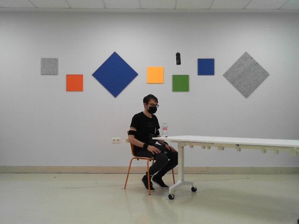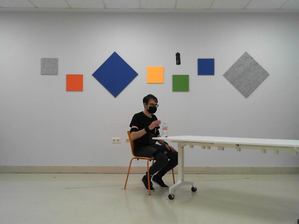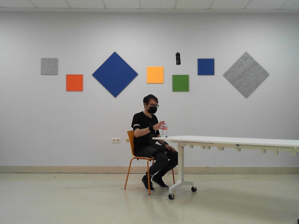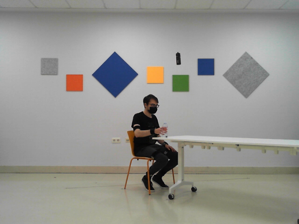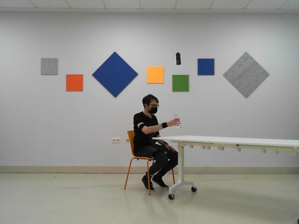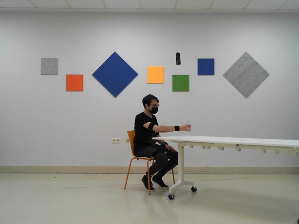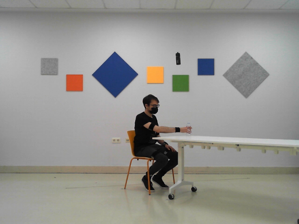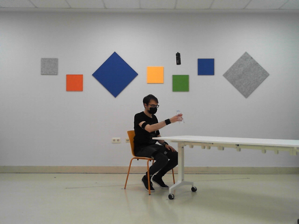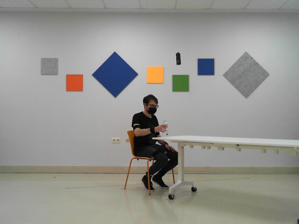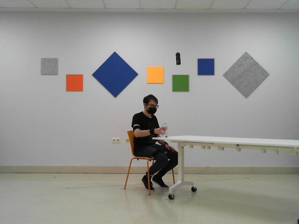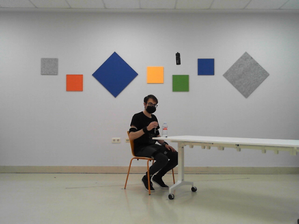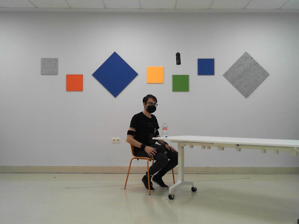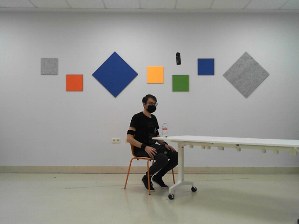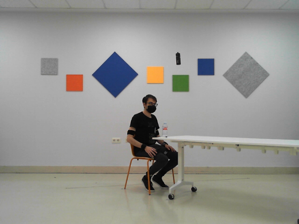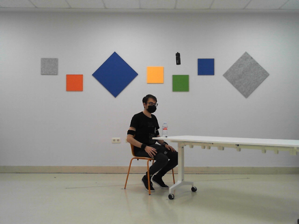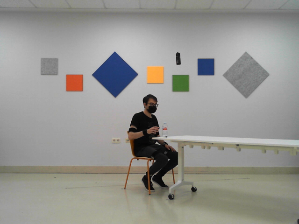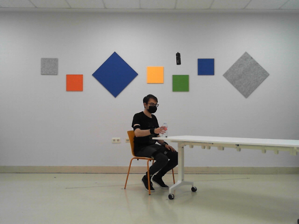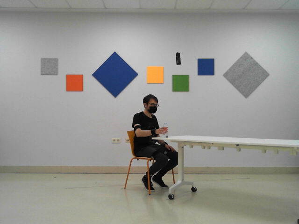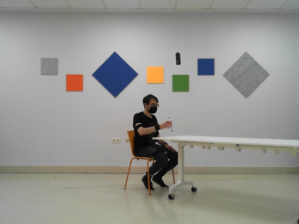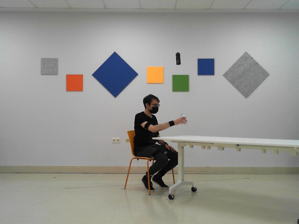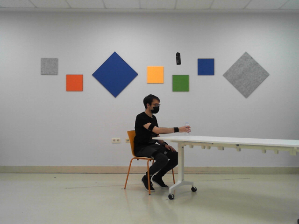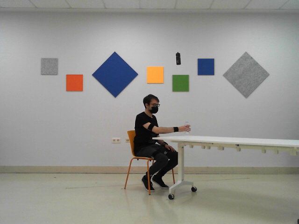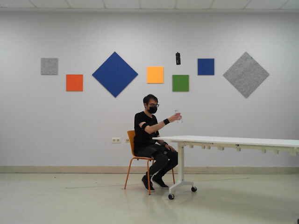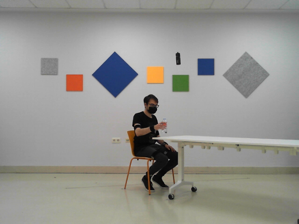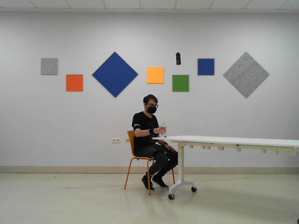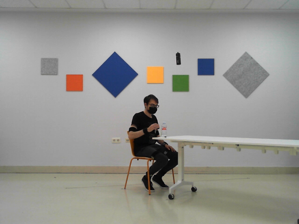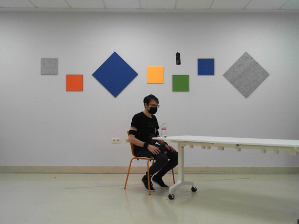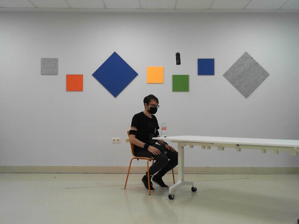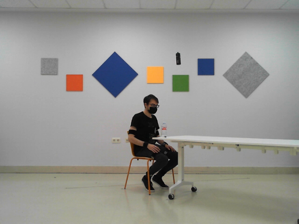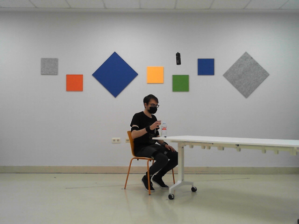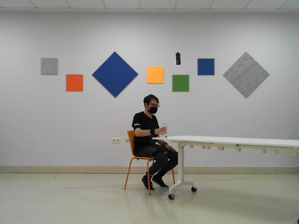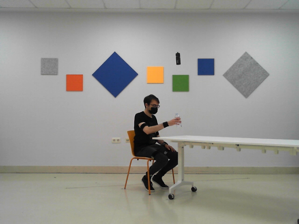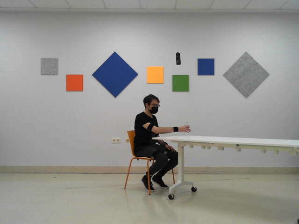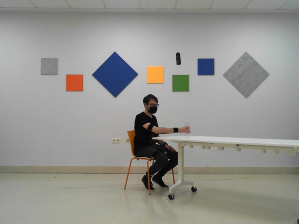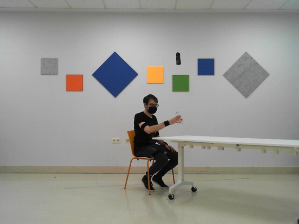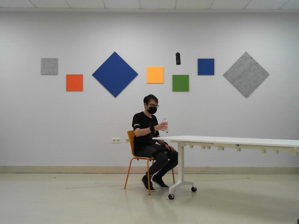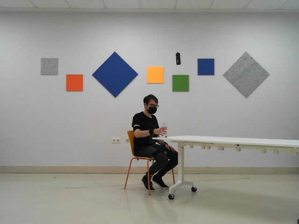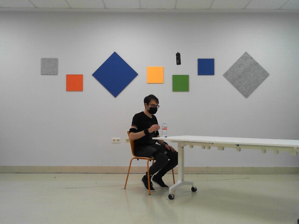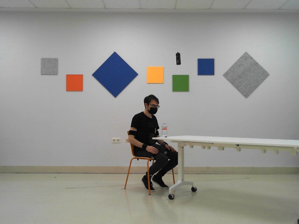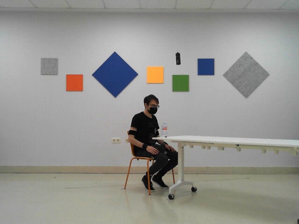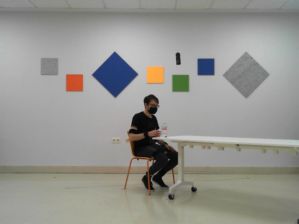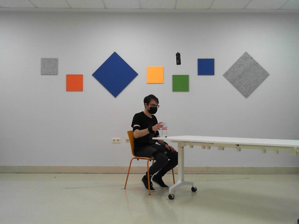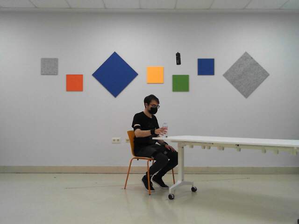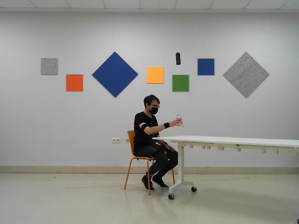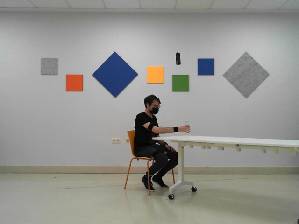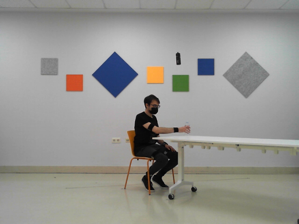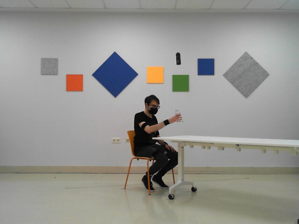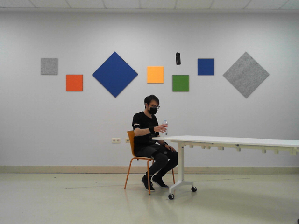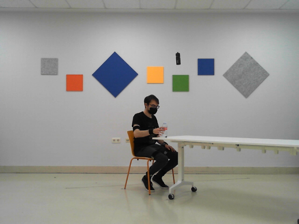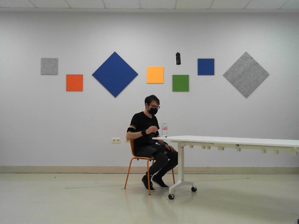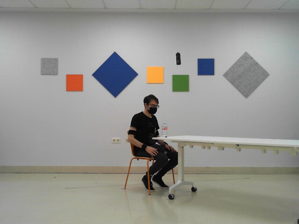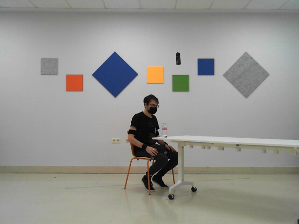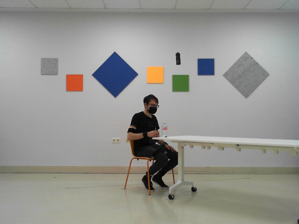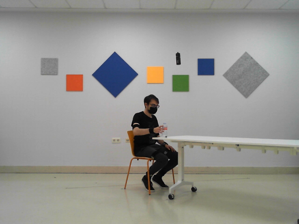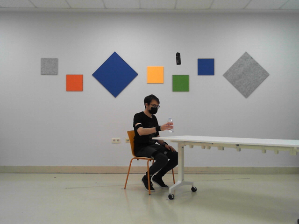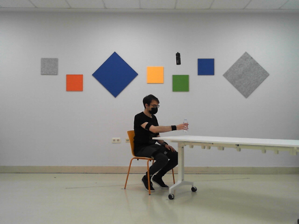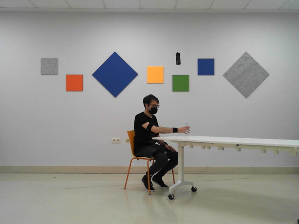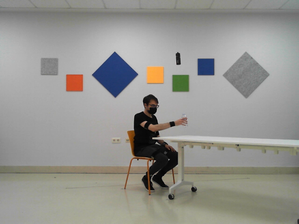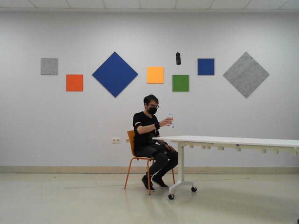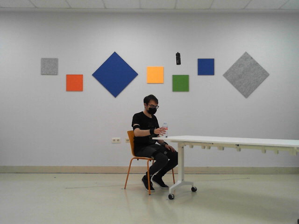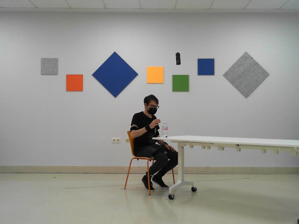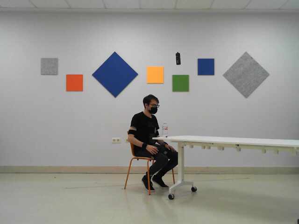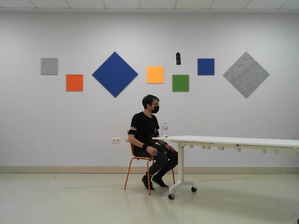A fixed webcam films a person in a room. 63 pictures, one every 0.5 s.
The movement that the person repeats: Move a bottle from side to side, right hand.
